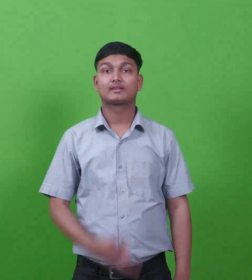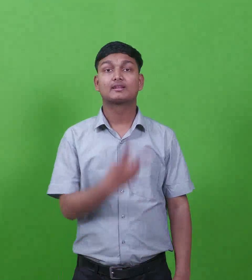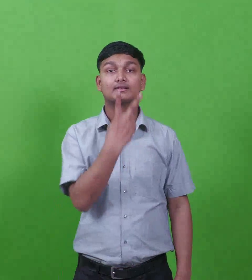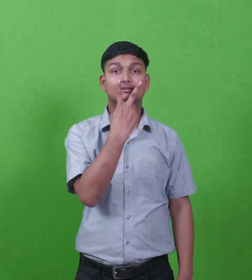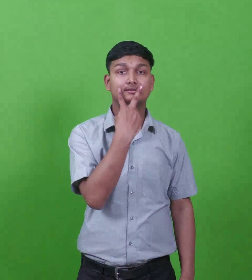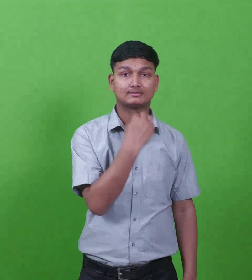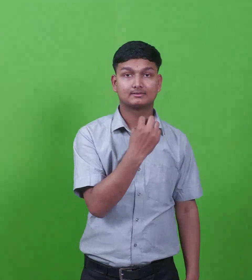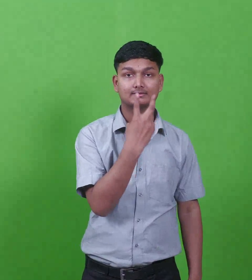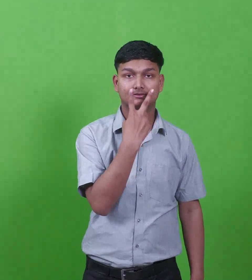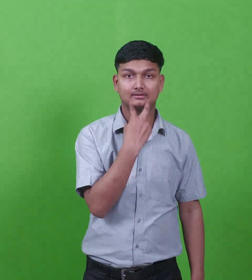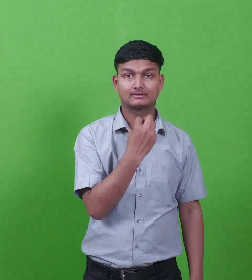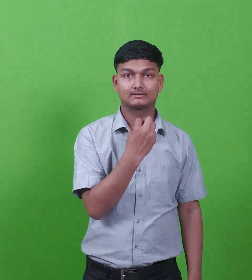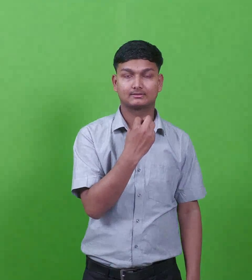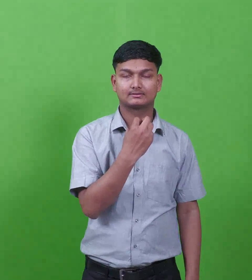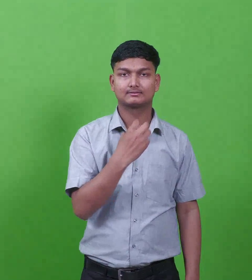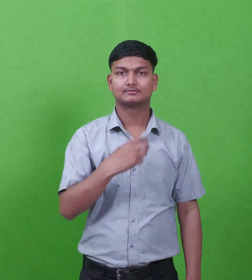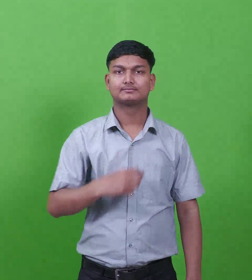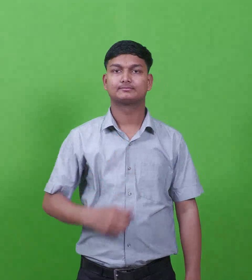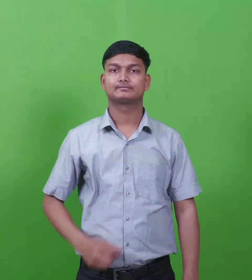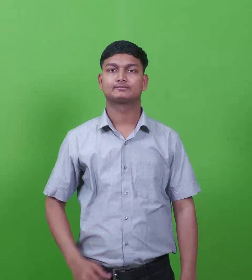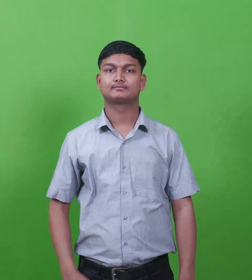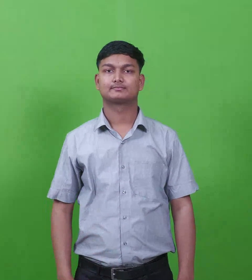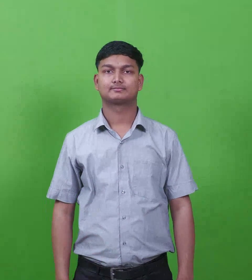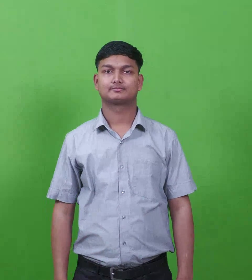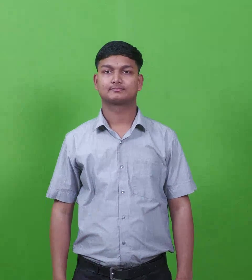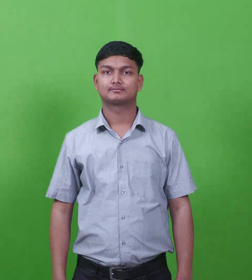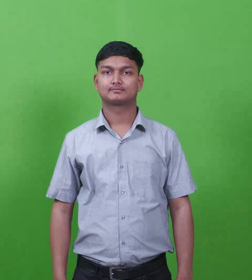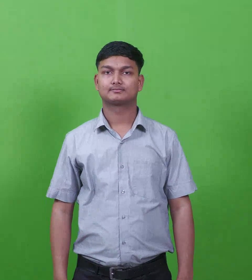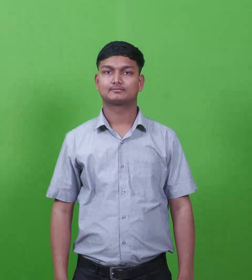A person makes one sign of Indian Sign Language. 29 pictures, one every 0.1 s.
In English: hur
